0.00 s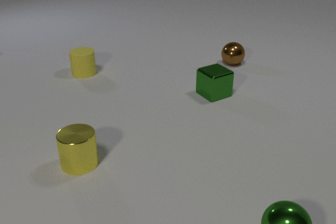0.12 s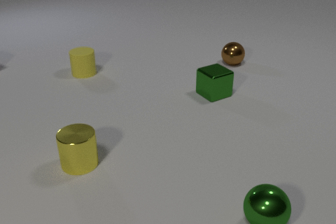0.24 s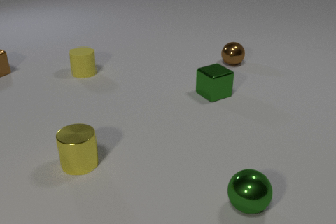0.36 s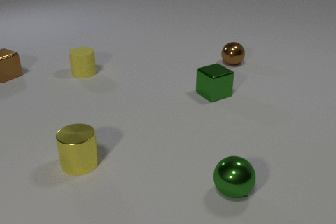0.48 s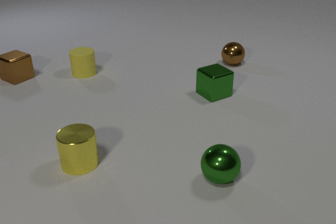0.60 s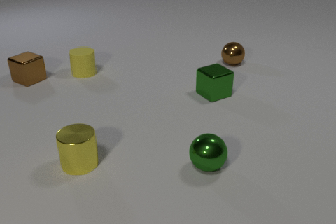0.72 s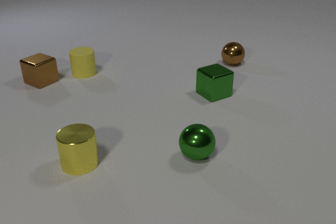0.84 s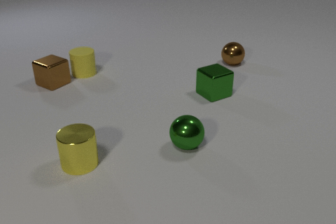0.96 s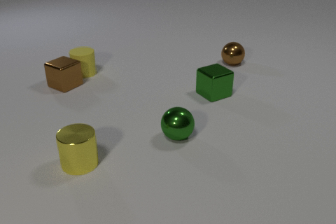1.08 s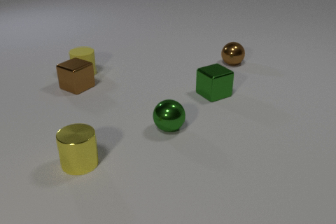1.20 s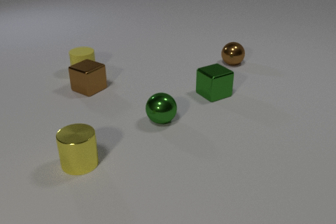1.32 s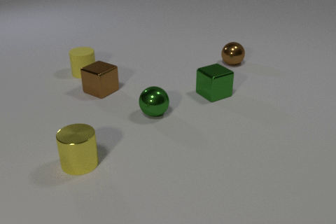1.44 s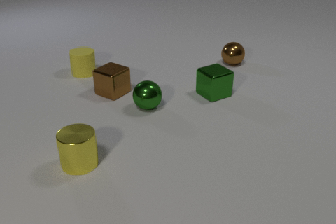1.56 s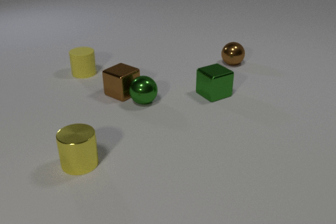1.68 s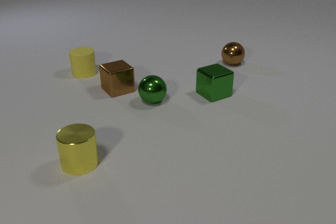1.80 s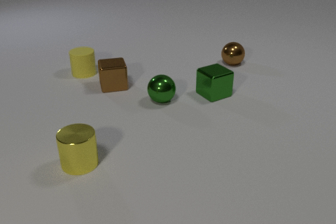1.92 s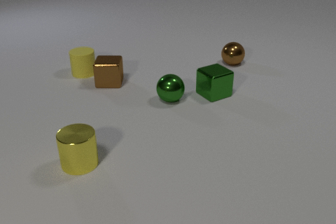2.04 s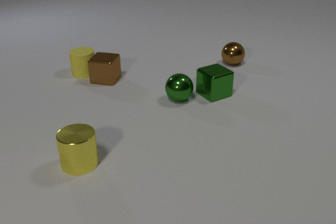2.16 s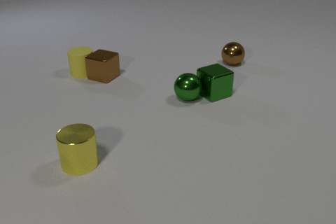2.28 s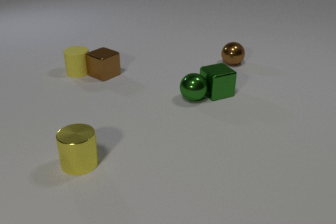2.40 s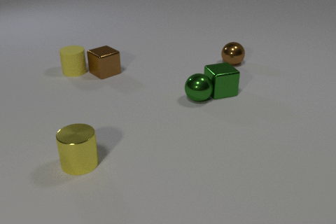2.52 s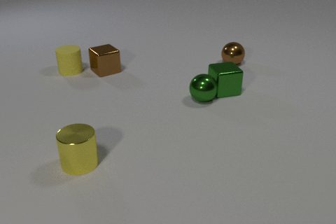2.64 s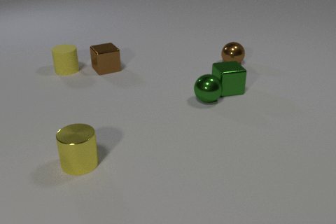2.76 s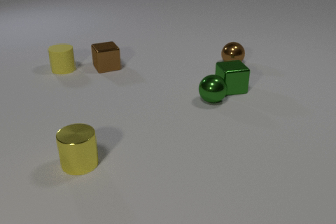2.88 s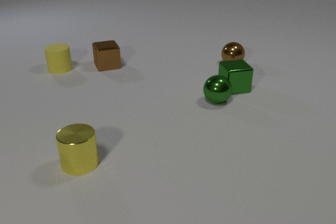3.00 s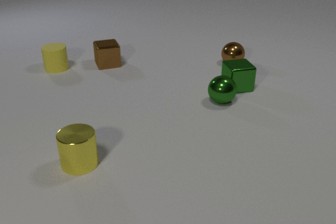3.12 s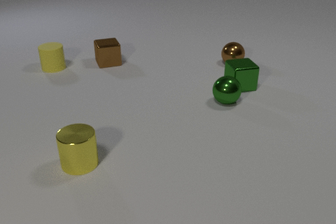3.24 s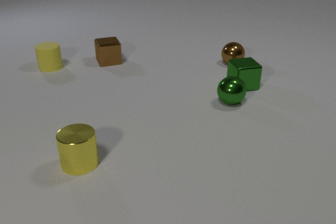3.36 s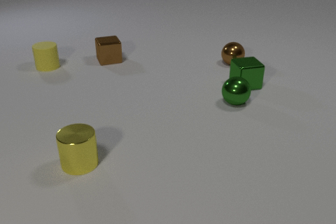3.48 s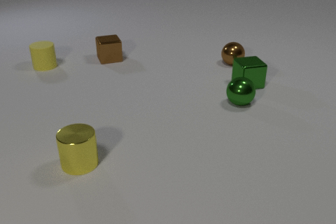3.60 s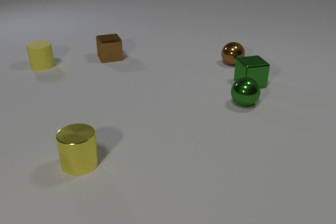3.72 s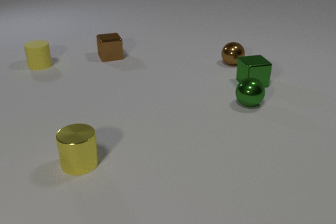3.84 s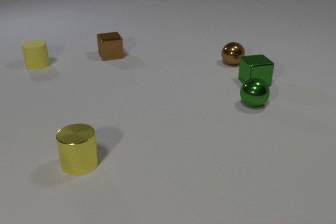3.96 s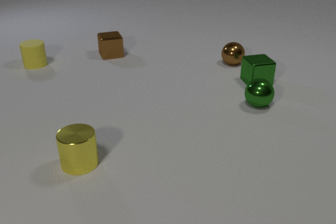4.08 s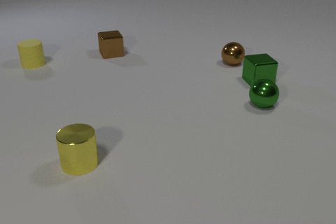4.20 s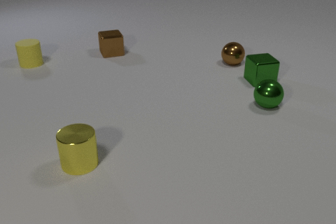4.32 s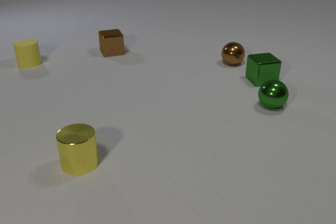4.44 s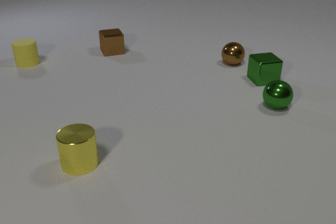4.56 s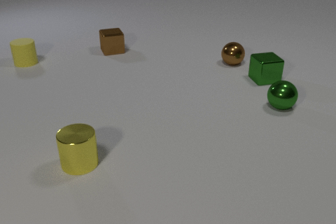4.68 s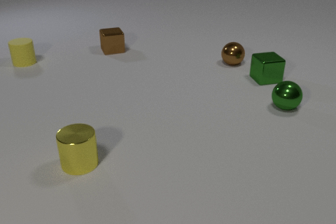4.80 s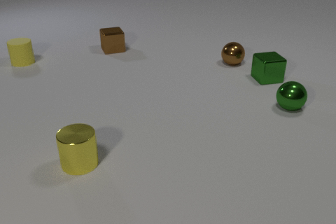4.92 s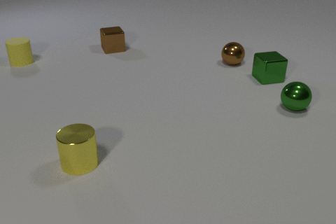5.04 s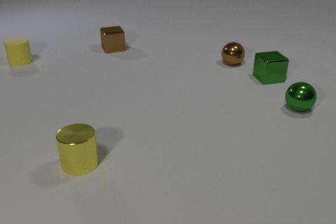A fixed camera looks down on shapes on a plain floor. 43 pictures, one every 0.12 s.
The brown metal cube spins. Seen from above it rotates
clockwise.
The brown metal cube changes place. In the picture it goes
to the right.
0.00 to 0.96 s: The brown metal cube comes in at the left edge, slides to the right and toward the camera. The green metal sphere rolls away from the camera and to the left.
0.96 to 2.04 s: The brown metal cube slides to the right, spins so that its near face slides to the left, clockwise seen from above. The green metal sphere rolls away from the camera. The brown metal cube and the green metal sphere collide.
2.04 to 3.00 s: The brown metal cube slides away from the camera, spins so that its near face slides to the left, clockwise seen from above. The green metal sphere rolls to the right. The yellow rubber cylinder slides to the left and away from the camera. The green metal cube slides to the right and away from the camera. The brown metal cube and the yellow rubber cylinder collide. The green metal sphere and the green metal cube collide.
3.00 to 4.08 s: The brown metal cube slides away from the camera. The green metal sphere rolls to the right. The yellow rubber cylinder slides to the left and away from the camera. The green metal cube slides to the right and away from the camera.
4.08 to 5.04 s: The brown metal cube slides away from the camera. The green metal sphere rolls to the right. The yellow rubber cylinder slides to the left and away from the camera. The green metal cube slides to the right and away from the camera.
What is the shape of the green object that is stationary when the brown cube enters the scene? cube.
How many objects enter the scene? 1.
How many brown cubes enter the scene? 1.
